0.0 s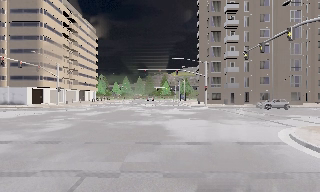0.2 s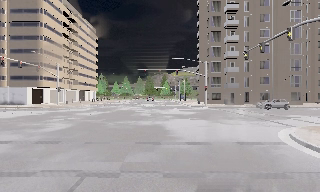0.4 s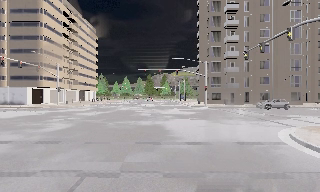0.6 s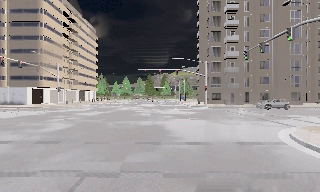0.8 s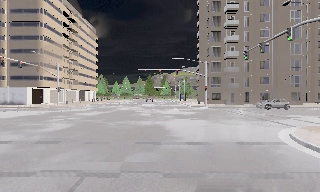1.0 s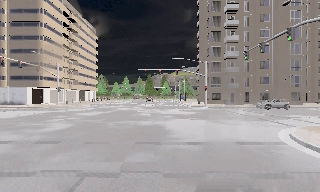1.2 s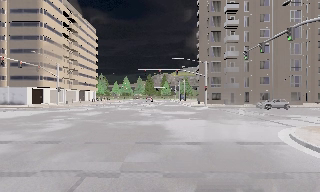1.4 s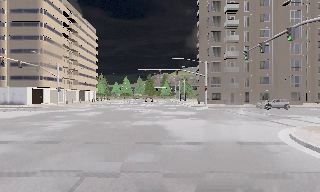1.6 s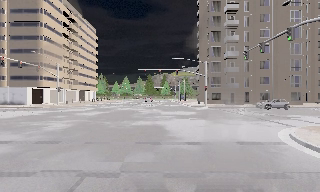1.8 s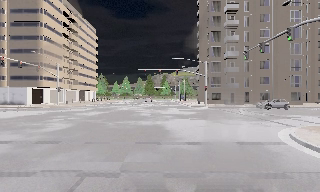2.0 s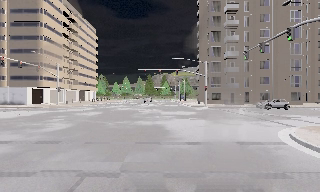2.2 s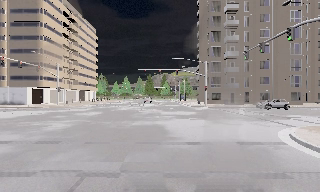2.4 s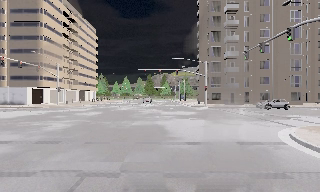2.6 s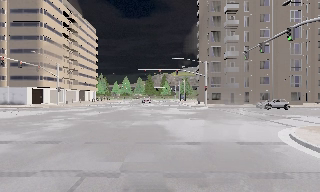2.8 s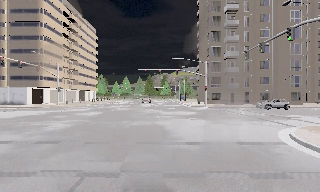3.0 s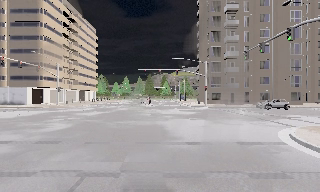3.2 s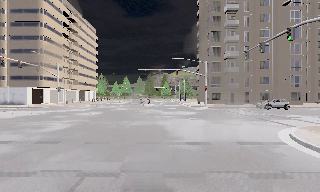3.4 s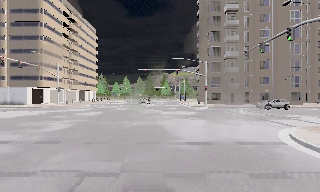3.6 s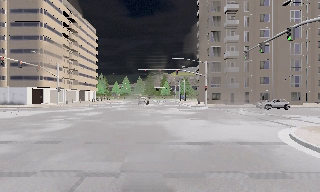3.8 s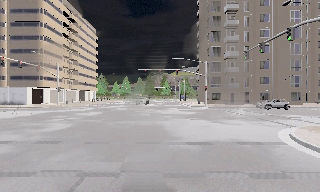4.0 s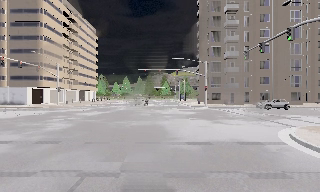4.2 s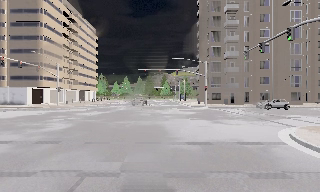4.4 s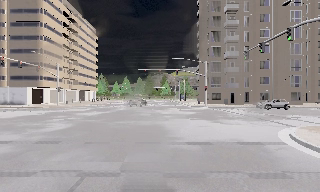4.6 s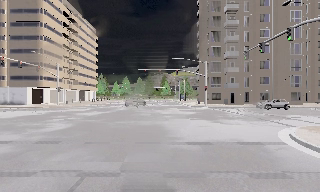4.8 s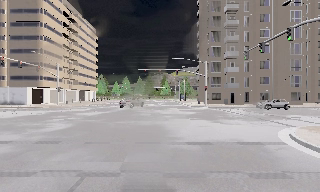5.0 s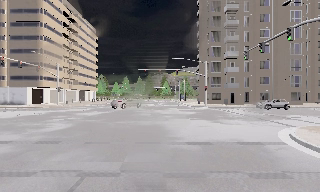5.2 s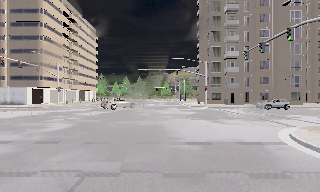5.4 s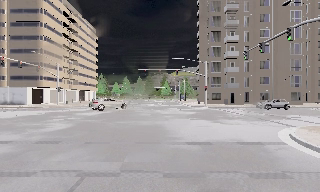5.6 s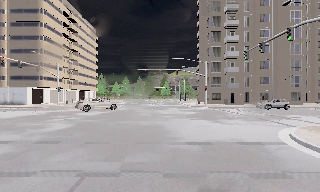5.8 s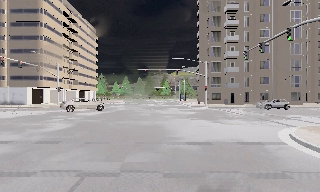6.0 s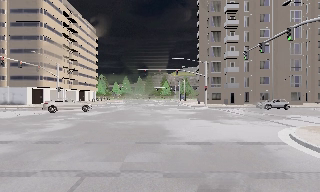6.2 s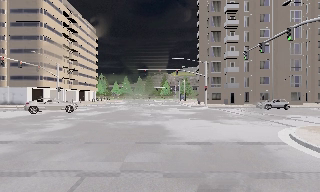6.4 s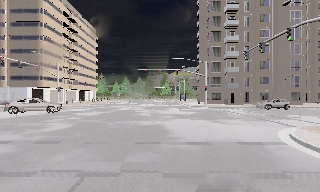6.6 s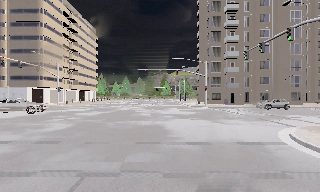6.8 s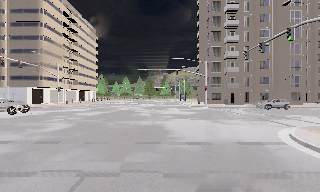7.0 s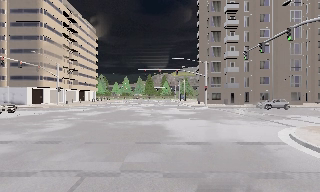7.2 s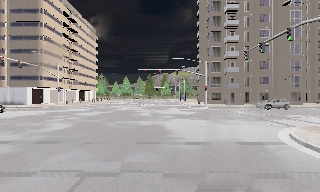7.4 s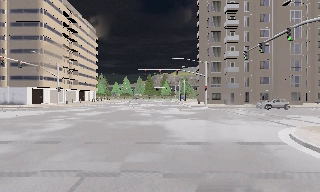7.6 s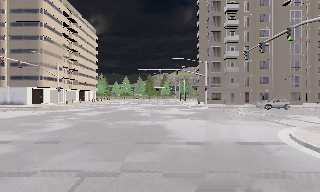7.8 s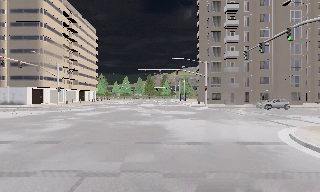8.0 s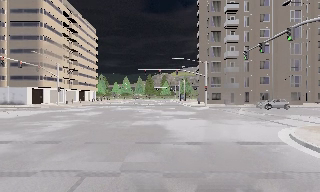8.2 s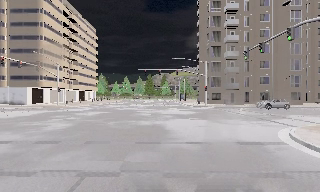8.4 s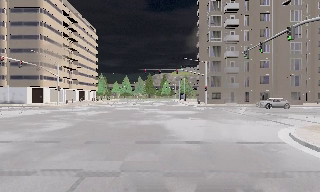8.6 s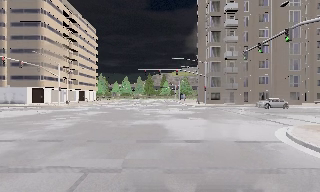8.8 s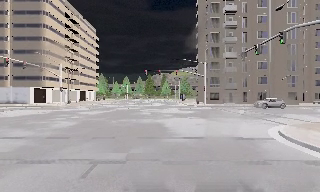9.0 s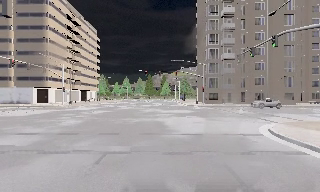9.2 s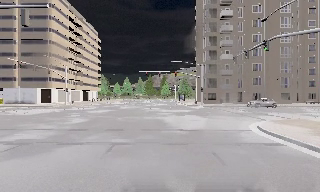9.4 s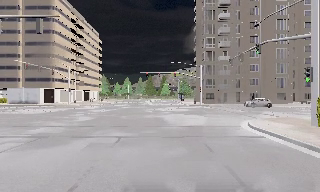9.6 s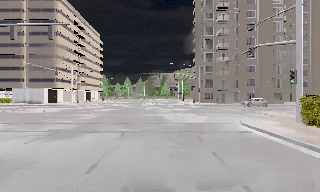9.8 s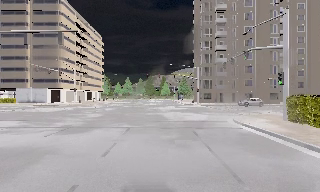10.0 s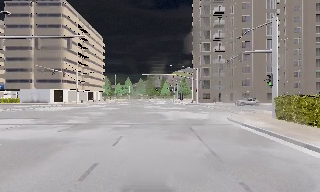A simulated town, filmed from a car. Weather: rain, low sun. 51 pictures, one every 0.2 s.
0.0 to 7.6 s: The camera keeps its place and its aim.
7.6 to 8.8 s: The camera travels backward, about 0.5 m, so what stands in front gets smaller. It gains speed.
8.8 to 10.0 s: The camera travels backward, about 6 m, so what stands in front gets smaller.
The film runs backward here.
